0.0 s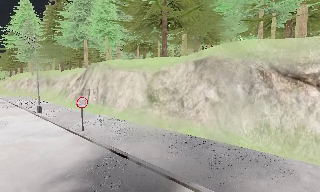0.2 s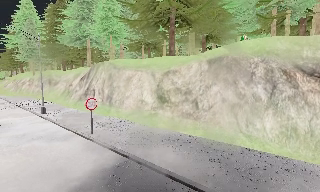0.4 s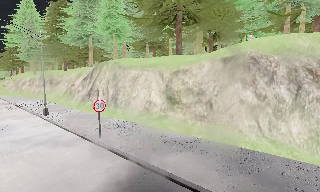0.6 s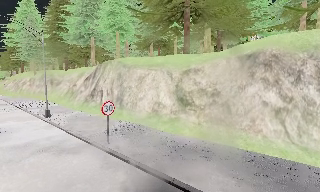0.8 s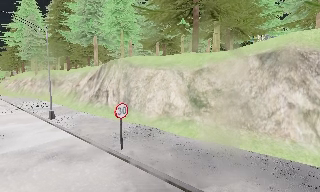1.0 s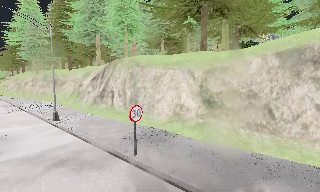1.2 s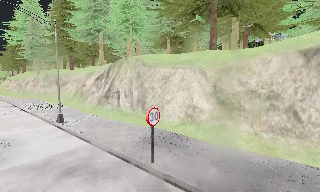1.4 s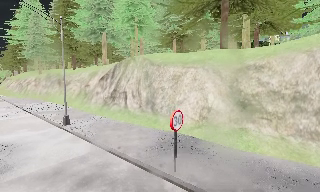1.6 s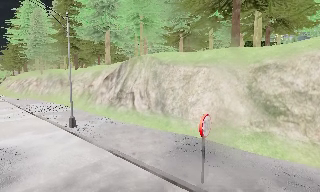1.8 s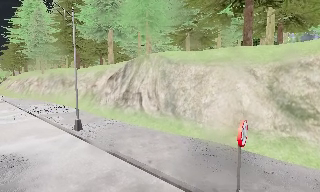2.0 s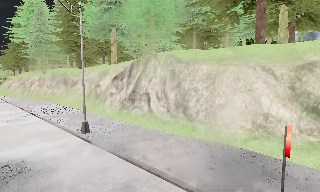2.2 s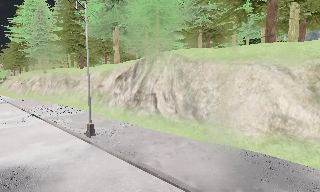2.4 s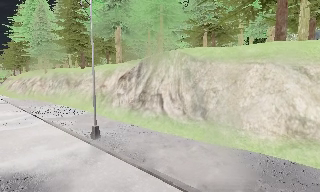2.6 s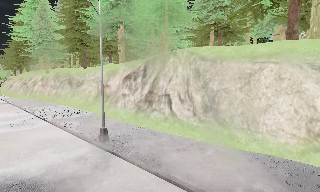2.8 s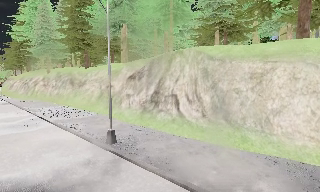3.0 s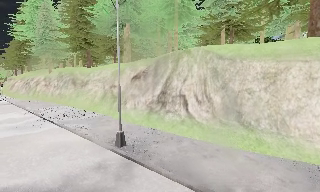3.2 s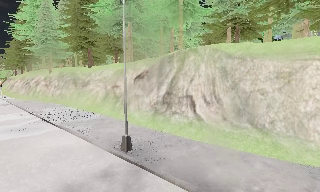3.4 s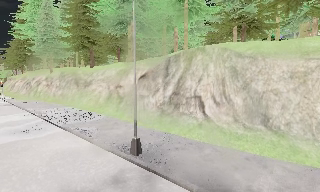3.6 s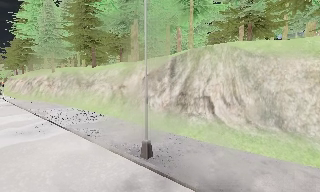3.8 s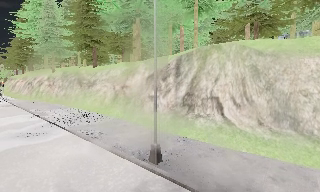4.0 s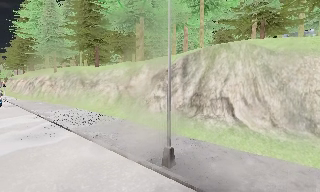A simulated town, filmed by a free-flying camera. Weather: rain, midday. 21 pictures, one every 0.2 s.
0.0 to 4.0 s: The camera travels to its left and forward, about 16 m, so close, fixed things drift to the right. It loses speed.
The film runs forward here.
